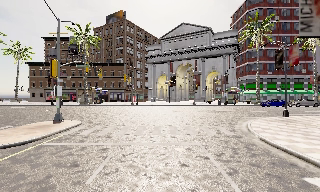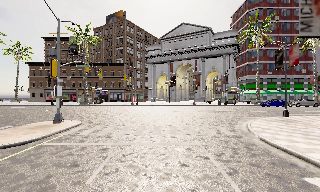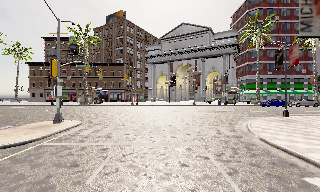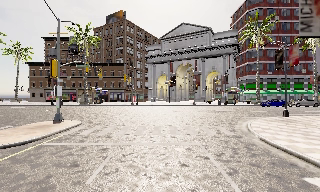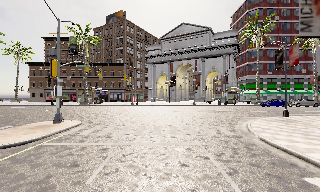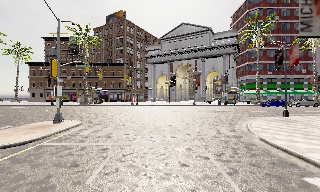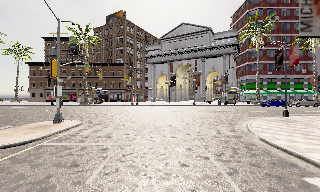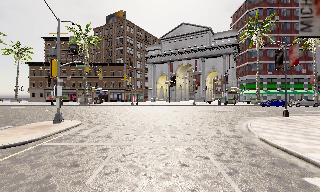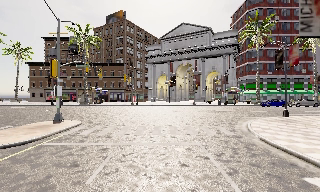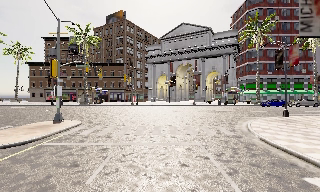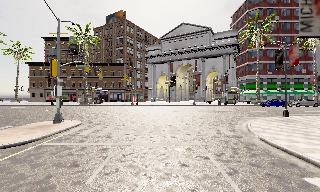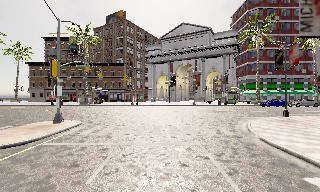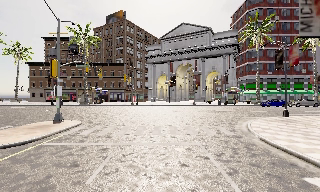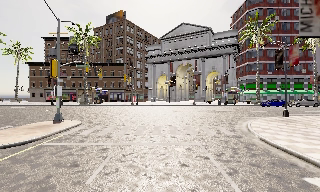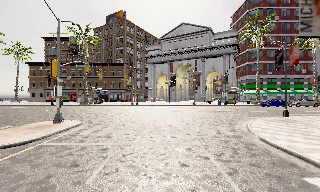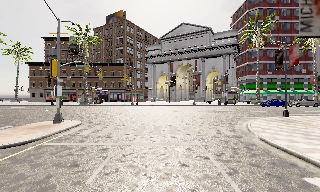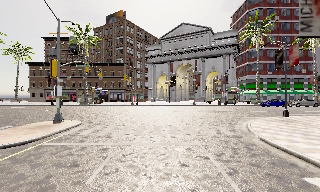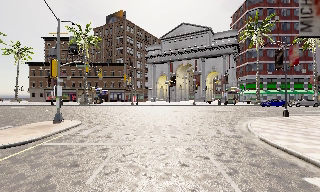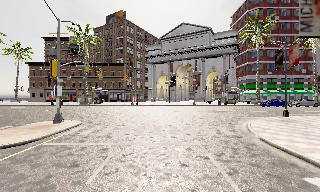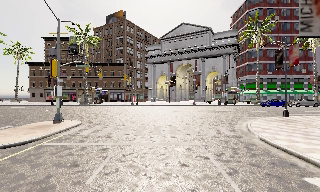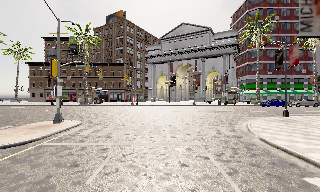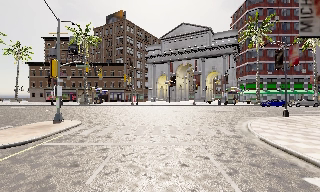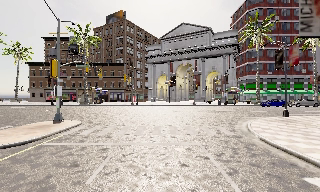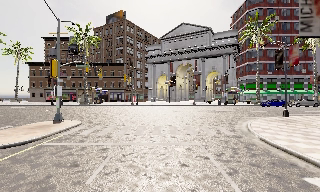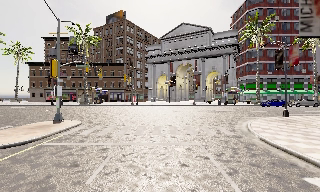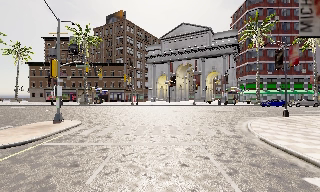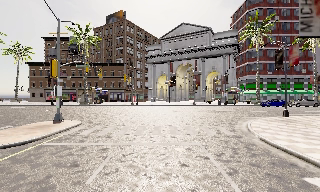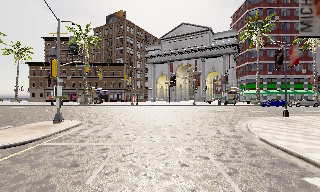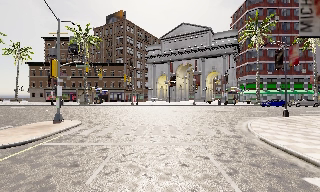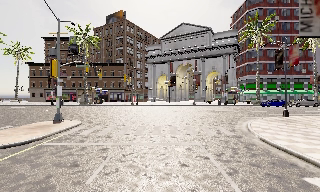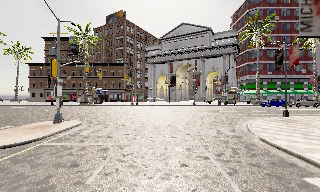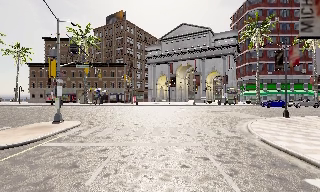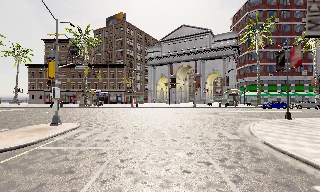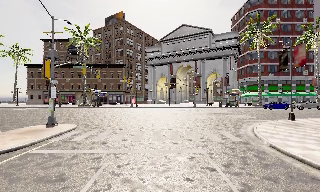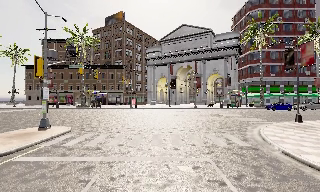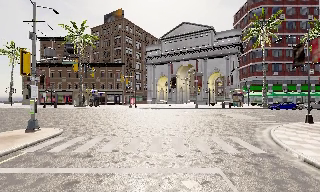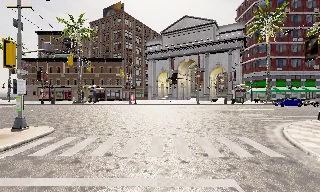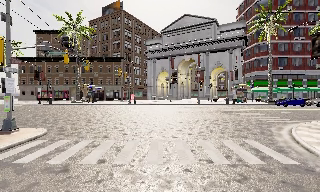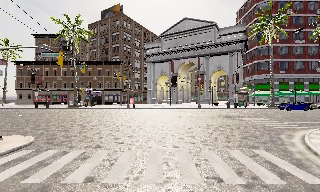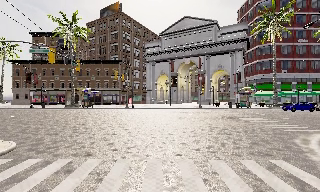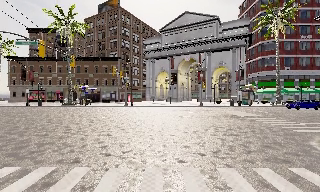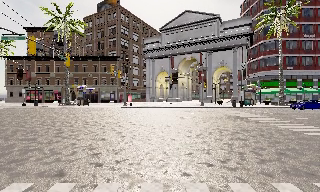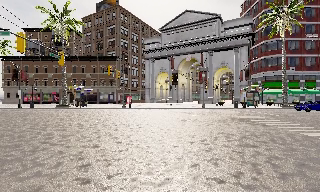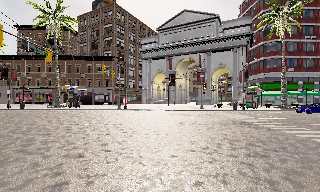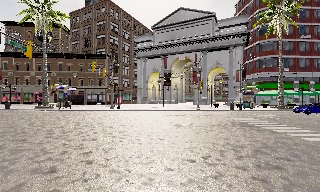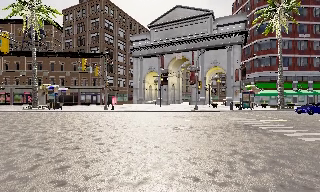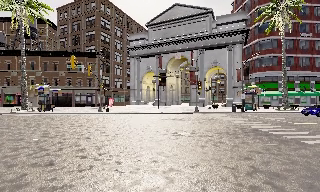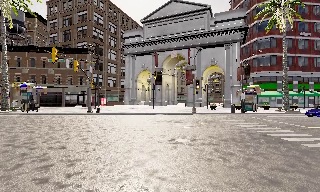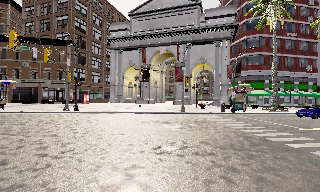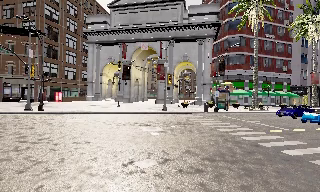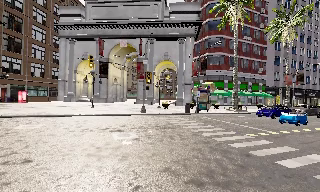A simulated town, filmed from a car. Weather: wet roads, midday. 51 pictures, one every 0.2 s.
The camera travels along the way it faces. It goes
forward.
0.0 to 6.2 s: The camera keeps its place and its aim.
6.2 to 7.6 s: The camera travels forward, about 4.5 m, so what stands in front looms larger. It gains speed.
7.6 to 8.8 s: The camera travels forward, about 6 m, so what stands in front looms larger.
8.8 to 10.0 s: The camera swings to its right by about 20 degrees, and the scene slides to the left. It travels forward, about 9 m, so what stands in front looms larger.
The film runs forward here.
